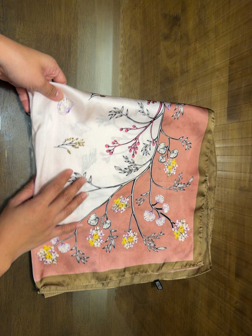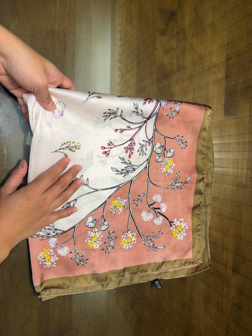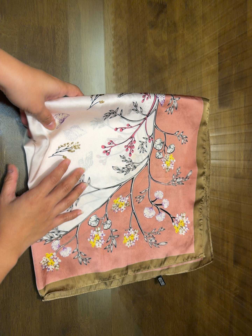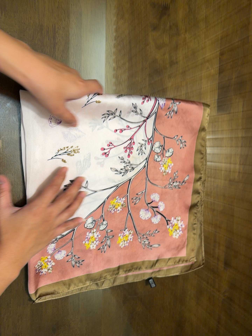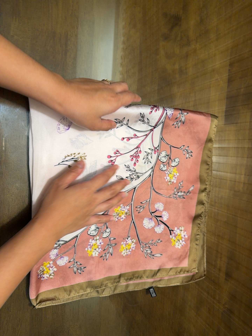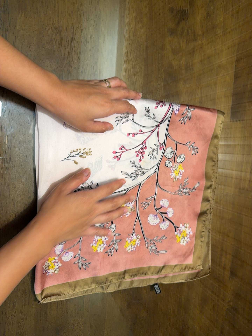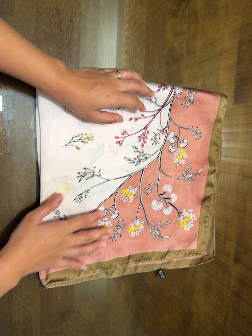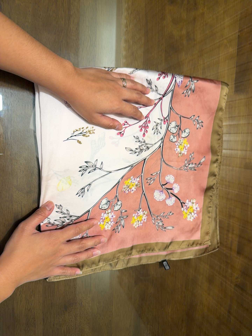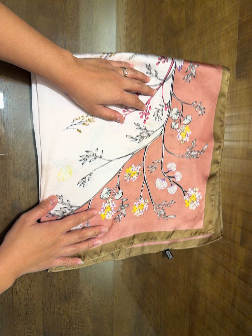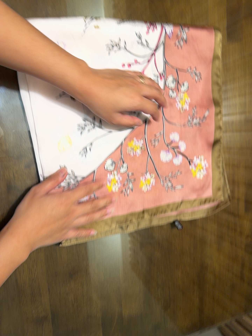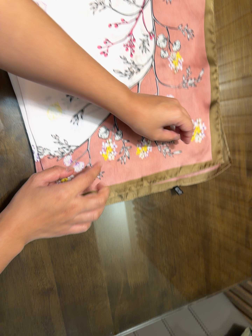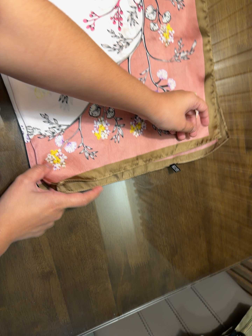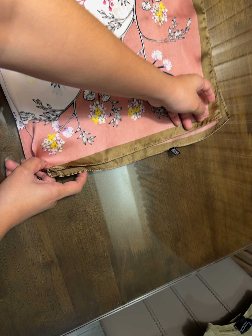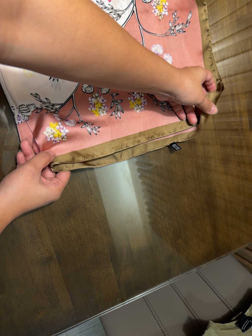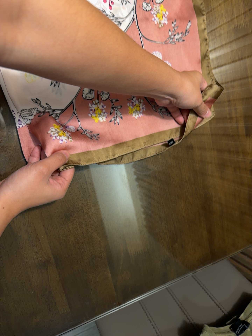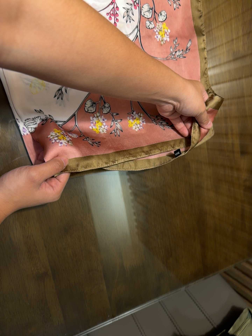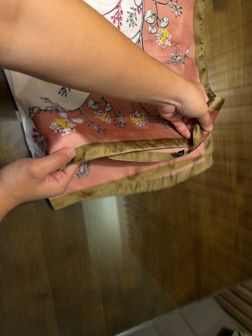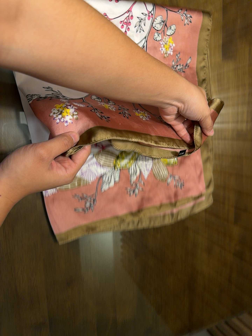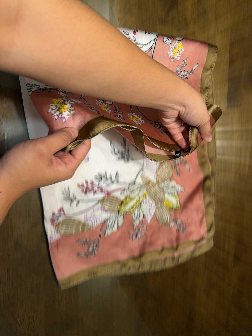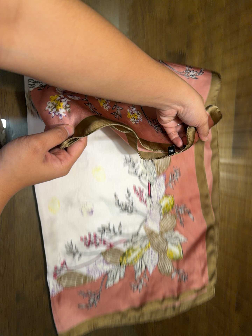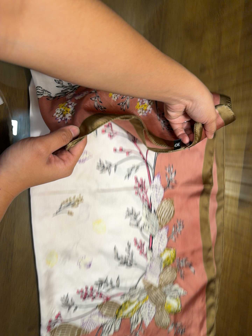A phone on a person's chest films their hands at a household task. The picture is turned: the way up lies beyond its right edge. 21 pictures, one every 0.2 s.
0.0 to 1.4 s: The camera shifts only a little, or ends up much as it began.
1.4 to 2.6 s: The camera travels toward the bottom of its view and to its right, about 16 cm, so close, fixed things drift upward. It rolls about its line of sight by about 15 degrees, and the scene rotates counterclockwise.
2.6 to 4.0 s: The camera travels toward the top of its view, about 34 cm, so close, fixed things drift downward. Its aim tips toward the top of its view by about 10 degrees, and the scene shifts downward. It rolls about its line of sight by about 20 degrees, and the scene rotates clockwise.
The film runs backward here.
